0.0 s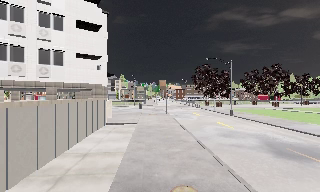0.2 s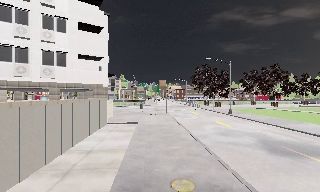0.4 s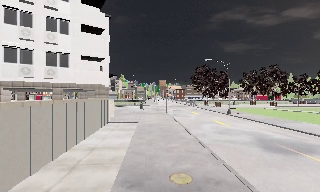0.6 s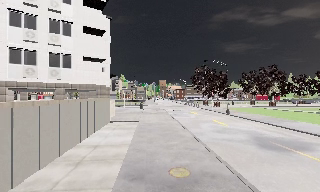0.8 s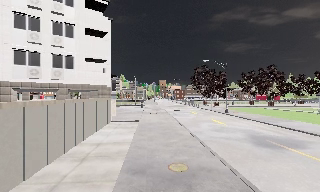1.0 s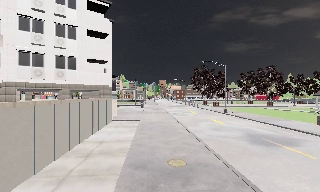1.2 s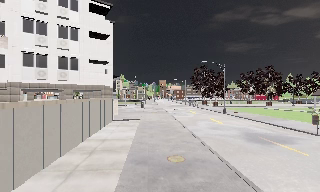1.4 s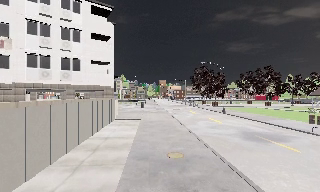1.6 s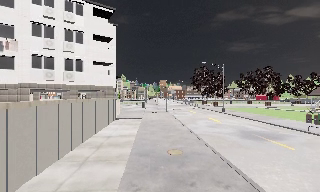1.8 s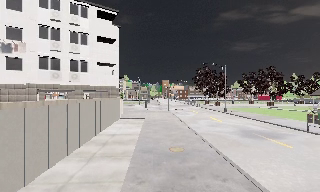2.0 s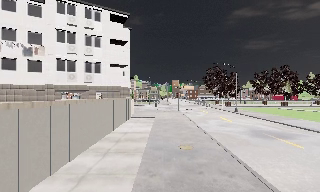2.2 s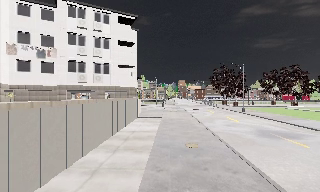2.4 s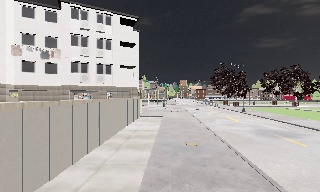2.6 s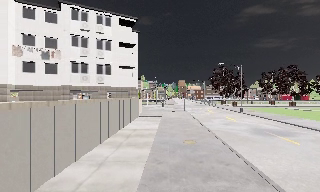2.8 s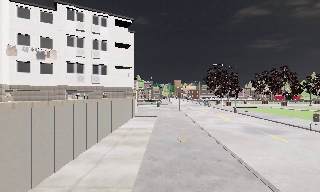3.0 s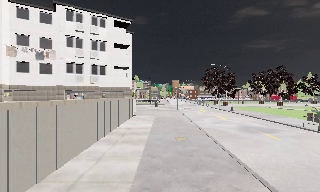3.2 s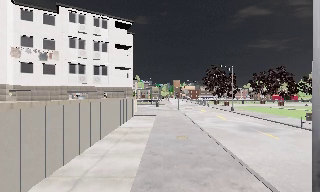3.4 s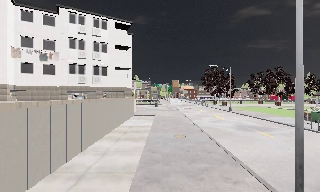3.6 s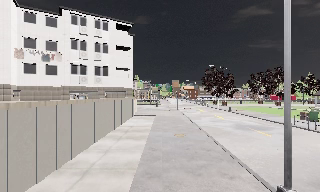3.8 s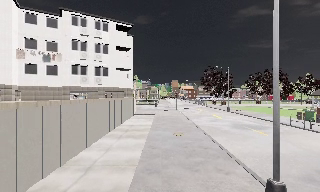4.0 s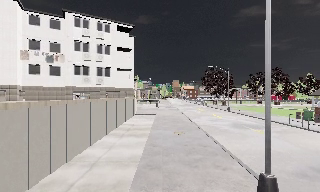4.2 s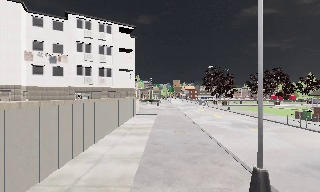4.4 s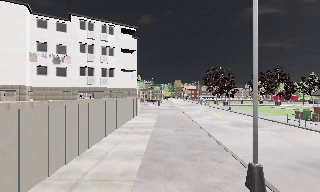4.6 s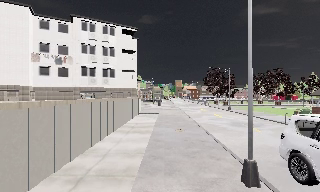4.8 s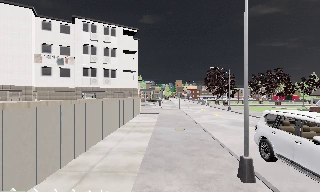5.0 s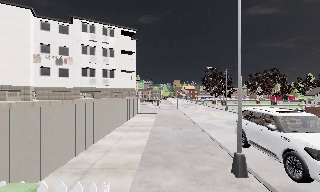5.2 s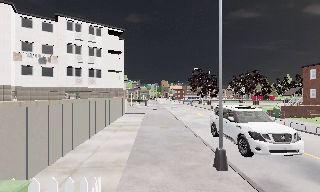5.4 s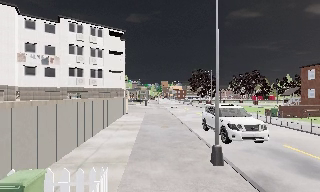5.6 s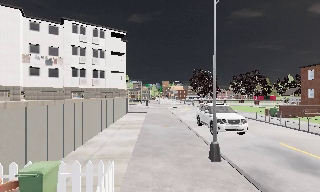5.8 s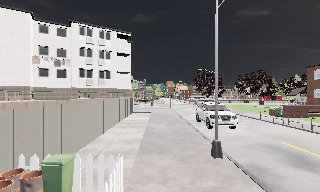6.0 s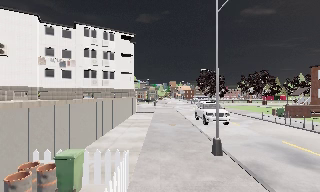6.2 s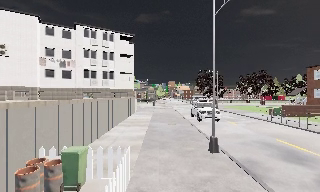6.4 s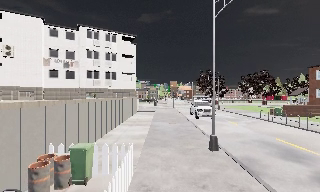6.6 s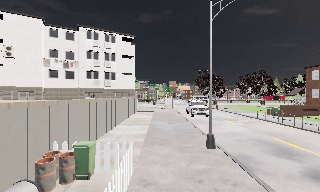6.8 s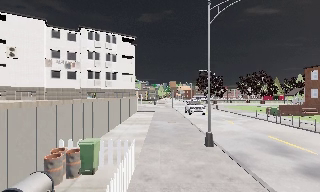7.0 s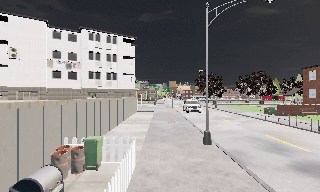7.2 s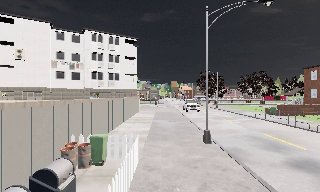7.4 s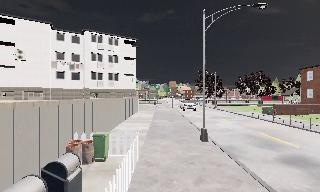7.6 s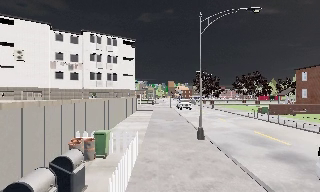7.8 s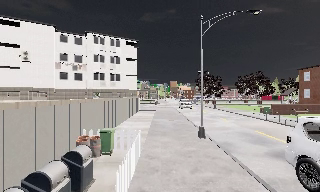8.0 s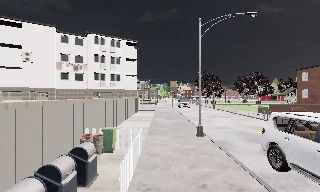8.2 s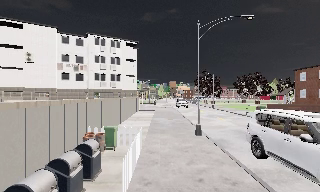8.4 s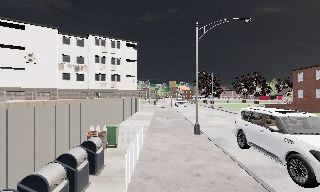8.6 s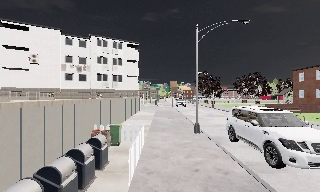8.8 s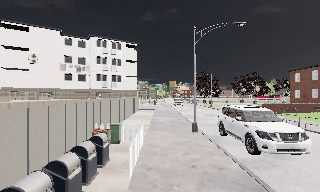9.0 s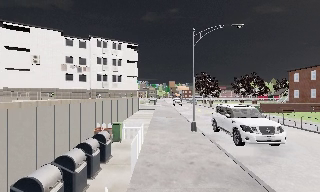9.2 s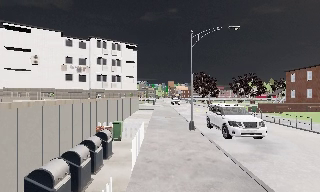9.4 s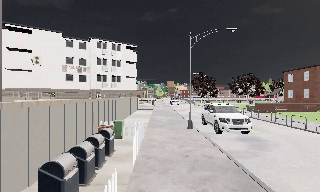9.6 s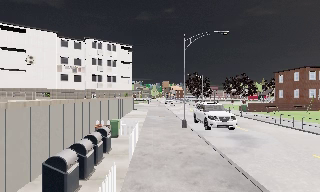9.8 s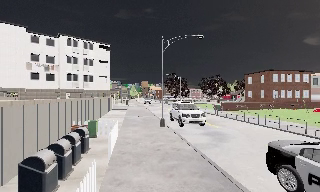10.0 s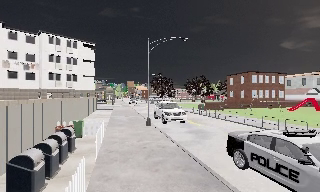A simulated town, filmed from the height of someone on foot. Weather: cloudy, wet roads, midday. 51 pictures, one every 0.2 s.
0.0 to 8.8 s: The camera travels backward, about 14 m, so what stands in front gets smaller.
8.8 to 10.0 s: The camera pans to its right, which is clockwise from overhead, by about 15 degrees. It travels backward, about 2 m, so what stands in front gets smaller.
The film runs backward here.
